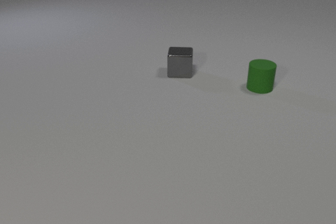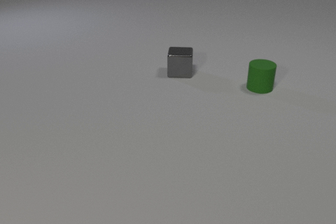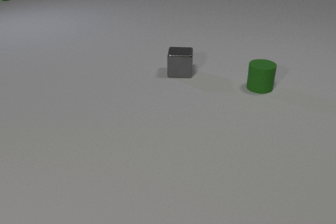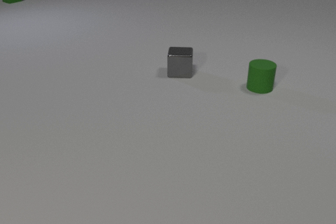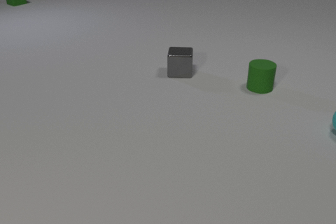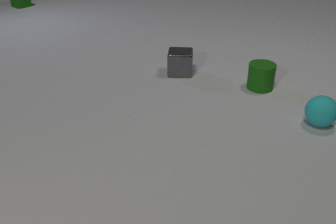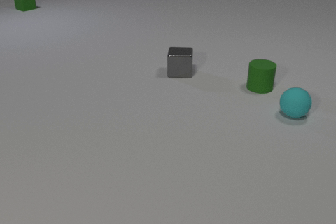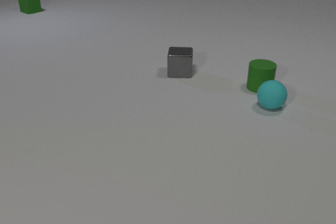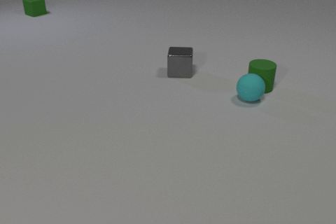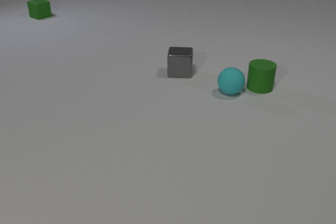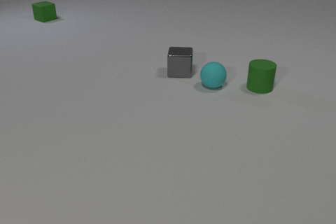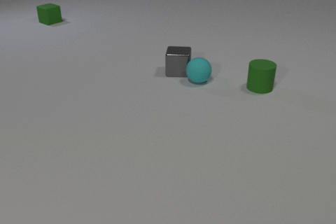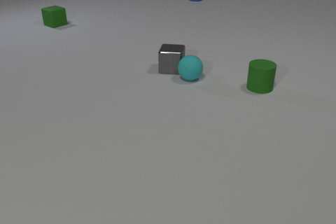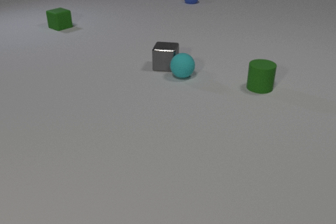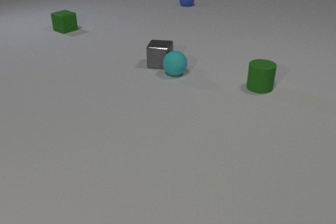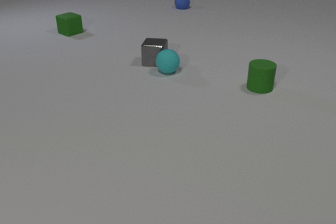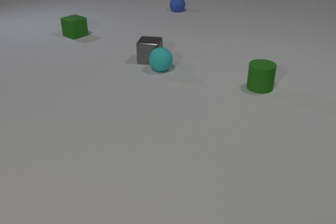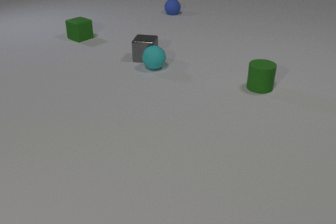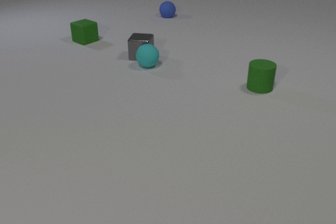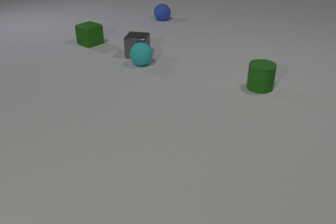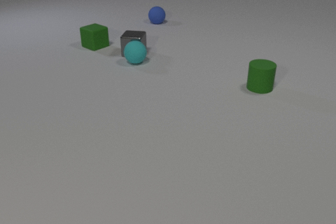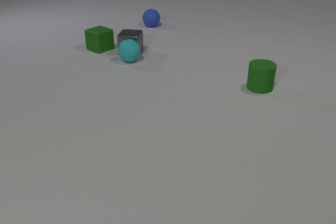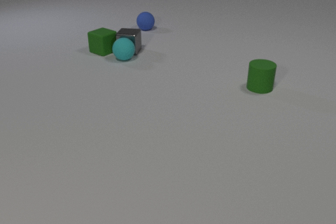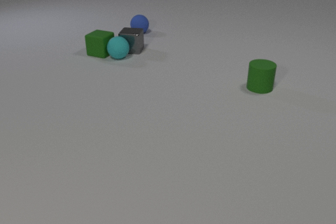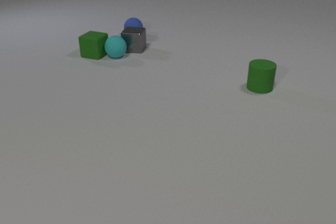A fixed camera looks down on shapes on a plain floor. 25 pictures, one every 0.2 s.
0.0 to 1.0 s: The cyan rubber sphere comes in at the right edge, rolls to the left. The green rubber cube comes in at the top edge, slides toward the camera.
1.0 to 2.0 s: The cyan rubber sphere rolls to the left and away from the camera. The green rubber cube slides toward the camera.
2.0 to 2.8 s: The cyan rubber sphere rolls to the left and away from the camera. The gray metal cube slides away from the camera and to the left. The green rubber cube slides toward the camera and to the right. The blue rubber sphere comes in at the top edge, rolls toward the camera and to the left. The cyan rubber sphere and the gray metal cube collide.
2.8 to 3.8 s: The cyan rubber sphere rolls to the left and away from the camera. The gray metal cube slides away from the camera and to the left. The green rubber cube slides toward the camera and to the right. The blue rubber sphere rolls toward the camera and to the left.
3.8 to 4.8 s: The cyan rubber sphere rolls to the left and away from the camera. The gray metal cube slides away from the camera. The green rubber cube slides toward the camera. The blue rubber sphere rolls toward the camera and to the left. The gray metal cube and the green rubber cube collide. The cyan rubber sphere and the green rubber cube collide.
Are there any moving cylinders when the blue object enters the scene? no.
How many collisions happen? 3.
Are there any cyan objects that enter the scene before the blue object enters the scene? yes.
